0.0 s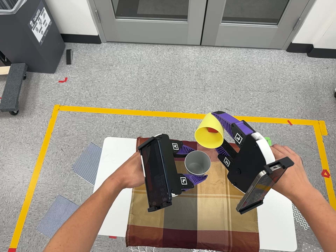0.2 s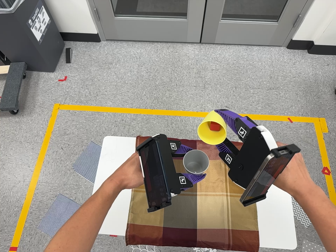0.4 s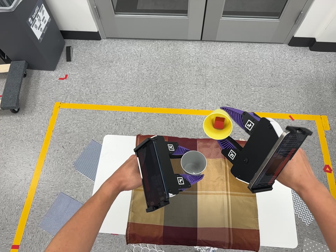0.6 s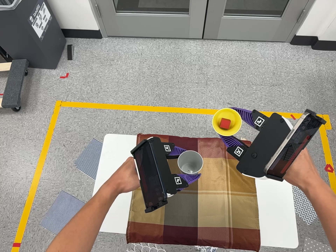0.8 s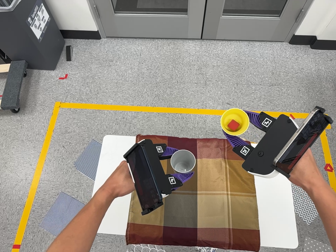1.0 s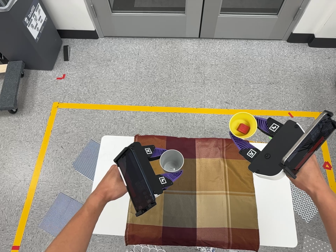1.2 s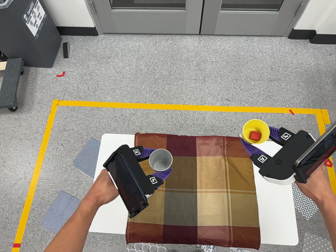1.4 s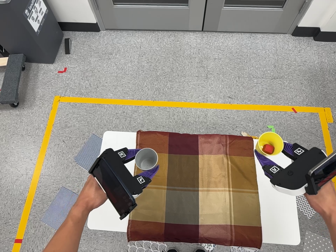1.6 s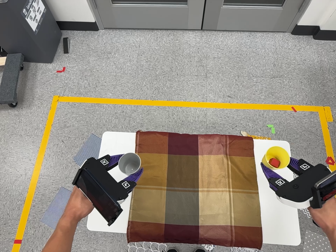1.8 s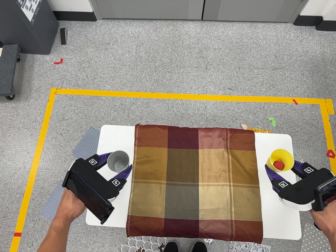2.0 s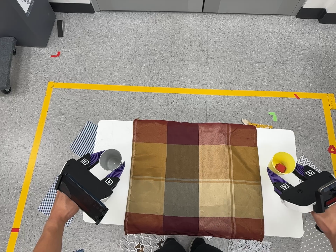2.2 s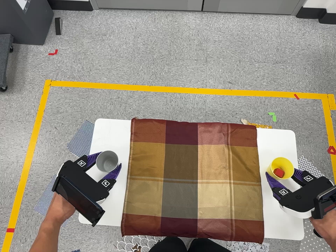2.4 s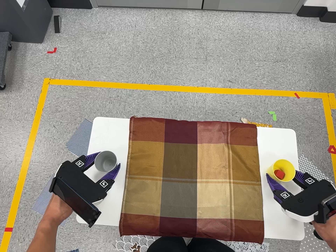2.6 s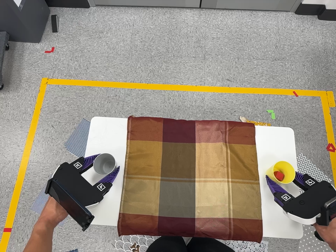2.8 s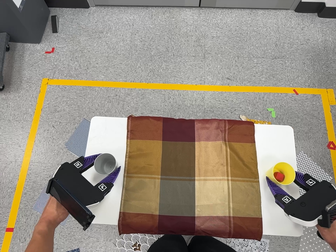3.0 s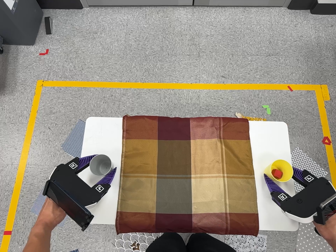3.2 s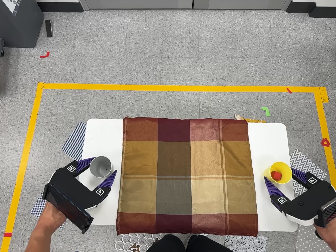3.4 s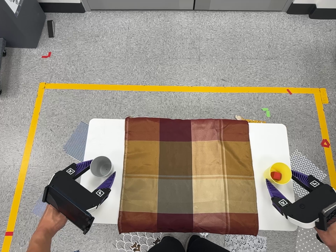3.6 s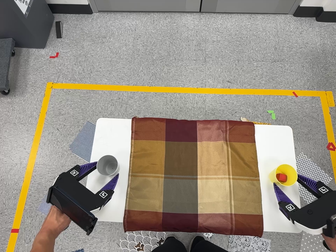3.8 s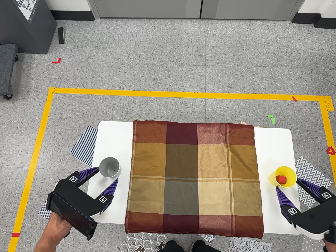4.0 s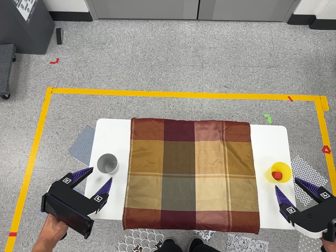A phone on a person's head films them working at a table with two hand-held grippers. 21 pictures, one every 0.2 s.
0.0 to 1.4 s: The camera shifts only a little, or ends up much as it began.
1.4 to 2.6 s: The camera travels forward, about 9 cm, so what stands in front looms larger.
2.6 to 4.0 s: The camera travels backward and toward the bottom of its view, about 8 cm, so what stands in front gets smaller.
The film runs backward here.
